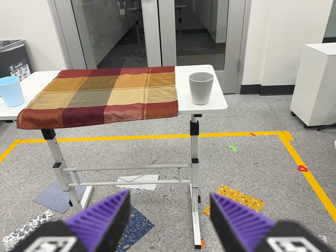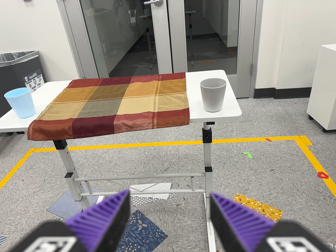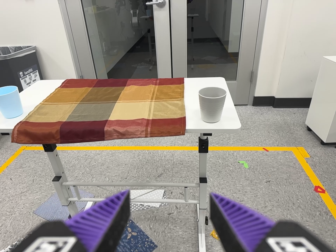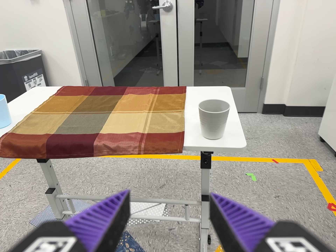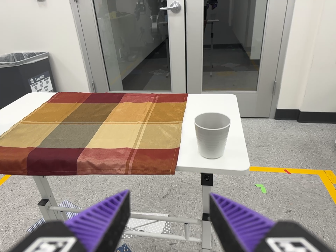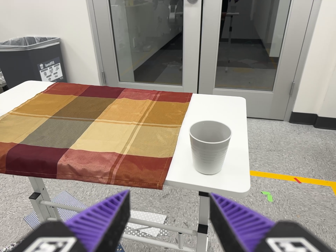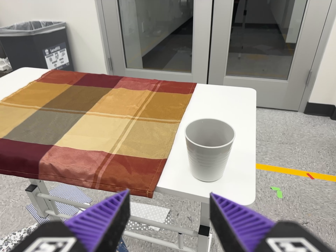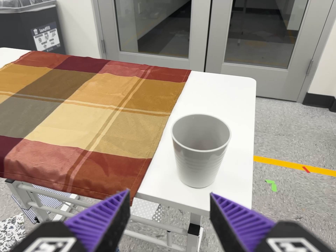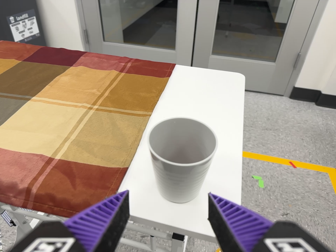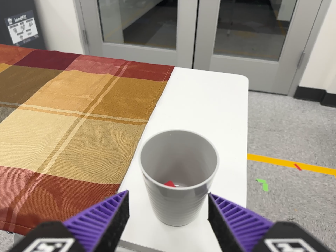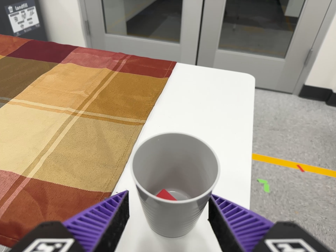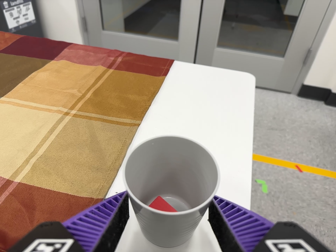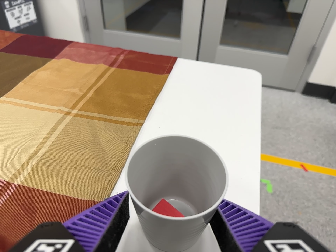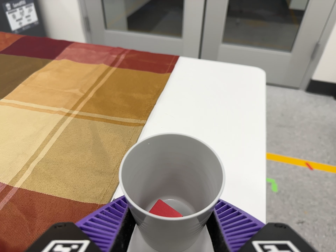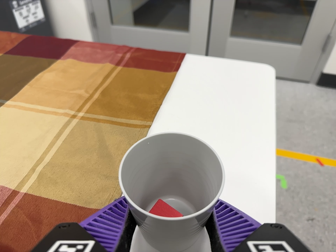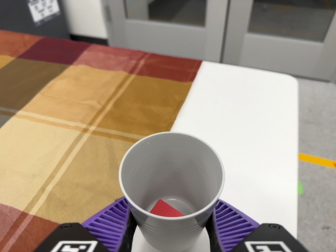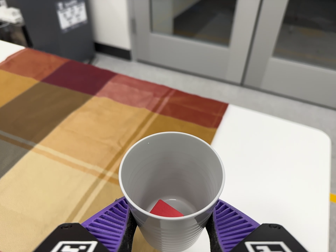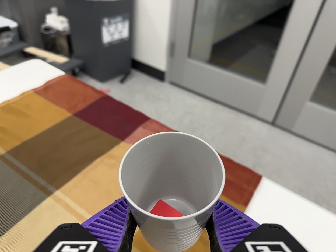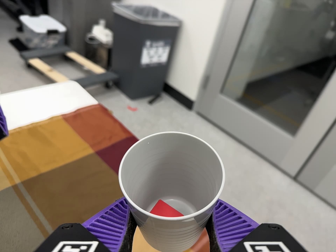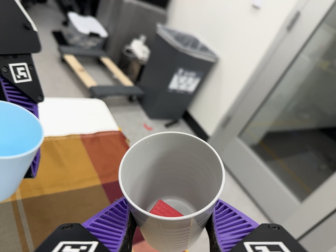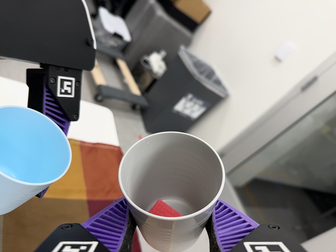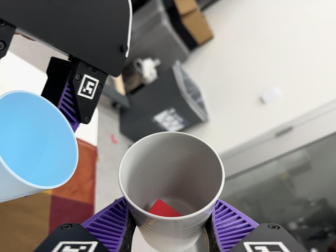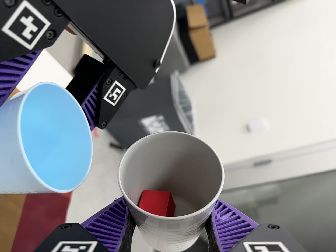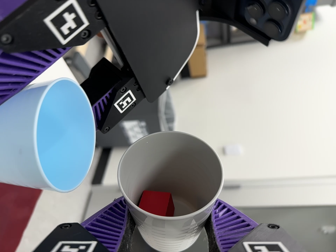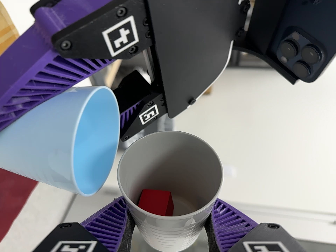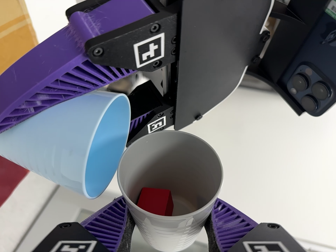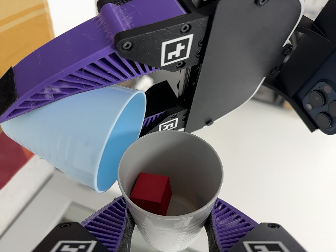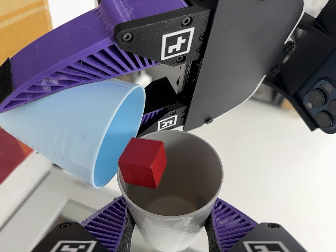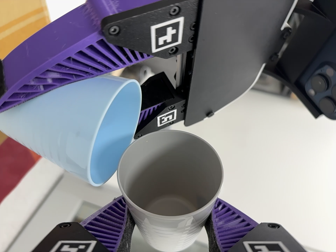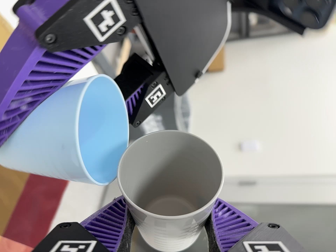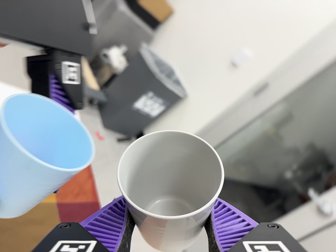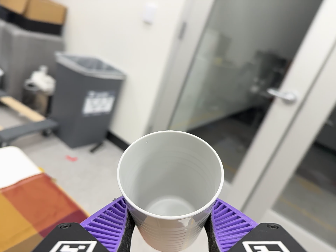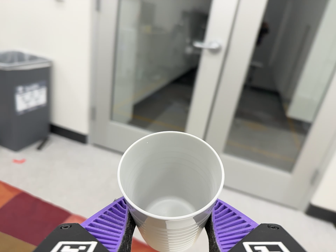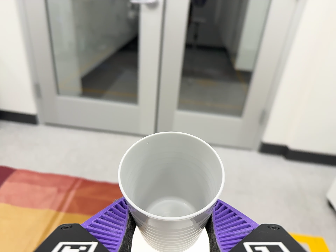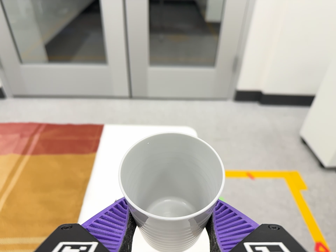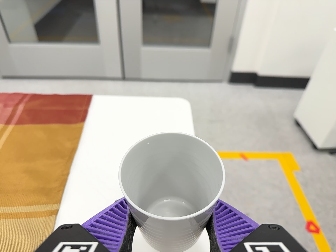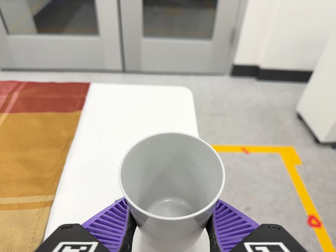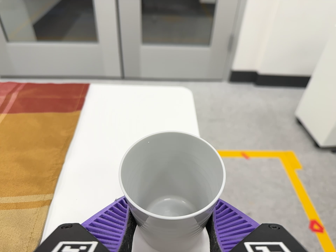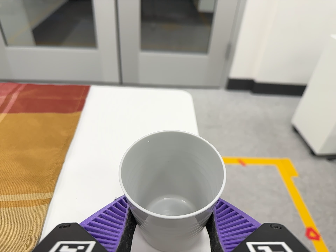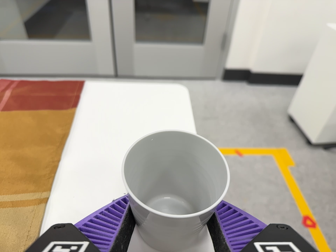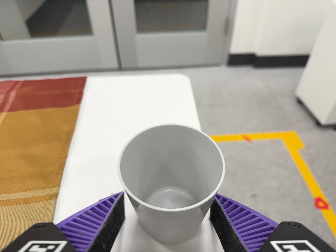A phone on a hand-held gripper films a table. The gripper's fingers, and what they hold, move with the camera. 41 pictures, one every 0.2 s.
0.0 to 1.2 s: The camera pans to its left by about 15 degrees. It travels forward, to its right and toward the top of its view, about 40 cm, so what stands in front looms larger. It rolls about its line of sight by about 10 degrees, and the scene rotates clockwise.
1.2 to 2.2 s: The camera travels forward, about 20 cm, so what stands in front looms larger.
2.2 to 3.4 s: The camera swings to its left by about 15 degrees, and the scene slides to the right. It travels toward the top of its view and forward, about 20 cm, so close, fixed things drift downward. It rolls about its line of sight by about 15 degrees, and the scene rotates clockwise.
3.4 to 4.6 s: The camera pans to its right by about 10 degrees. It travels toward the top of its view and to its left, about 24 cm, so close, fixed things drift downward. Its aim tips toward the top of its view by about 15 degrees, and the scene shifts downward. It rolls about its line of sight by about 85 degrees, and the scene rotates clockwise.
4.6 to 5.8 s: The camera shifts only a little, or ends up much as it began.
5.8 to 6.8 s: The scene slides to the left, as the camera pans about 25 degrees to its right. It travels to its right and toward the bottom of its view, about 36 cm, so close, fixed things drift to the left. Its aim tips toward the bottom of its view by about 30 degrees, and the scene shifts upward. It rolls about its line of sight by about 100 degrees, and the scene rotates counterclockwise.
6.8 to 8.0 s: The camera travels forward, about 6 cm, so what stands in front looms larger.
The film runs forward here.
